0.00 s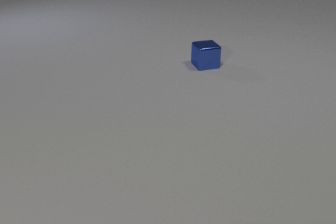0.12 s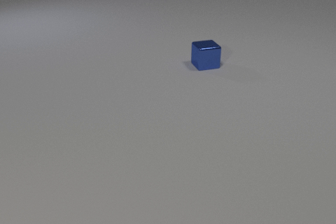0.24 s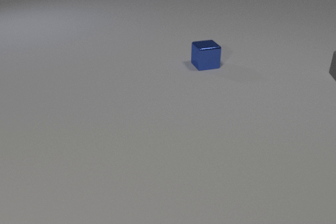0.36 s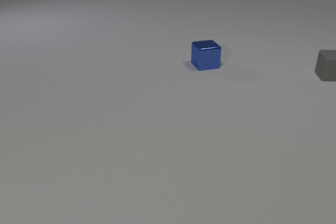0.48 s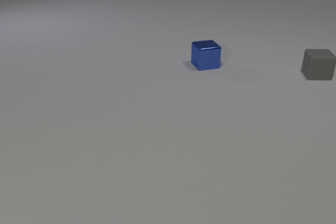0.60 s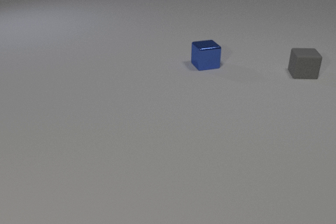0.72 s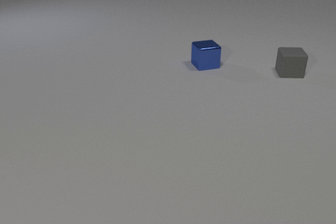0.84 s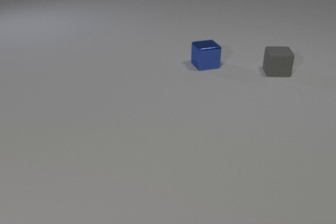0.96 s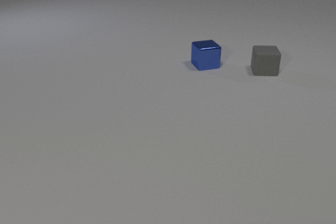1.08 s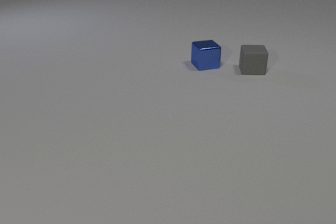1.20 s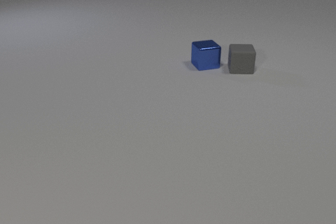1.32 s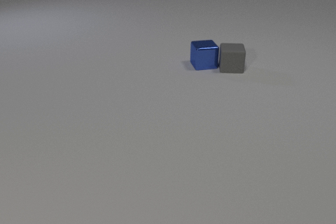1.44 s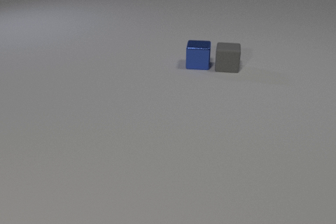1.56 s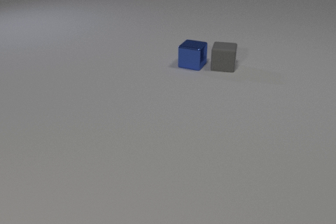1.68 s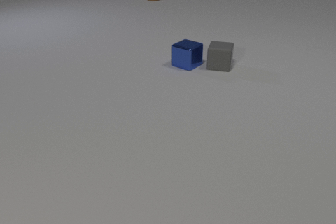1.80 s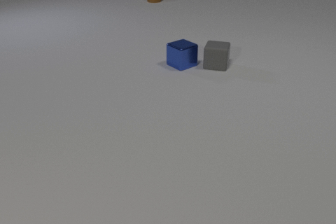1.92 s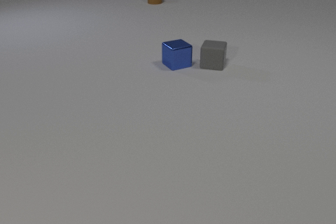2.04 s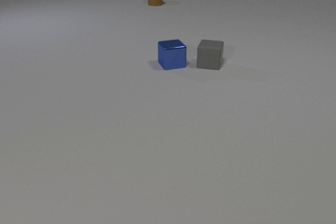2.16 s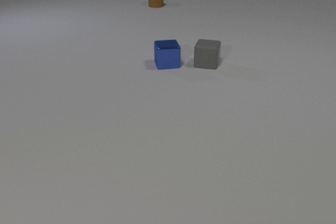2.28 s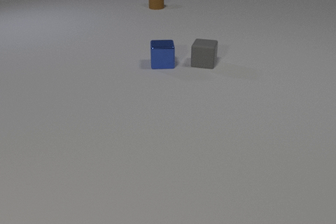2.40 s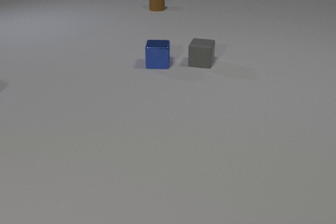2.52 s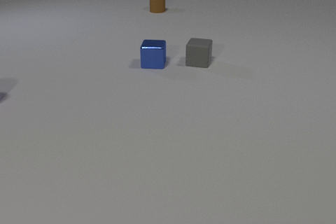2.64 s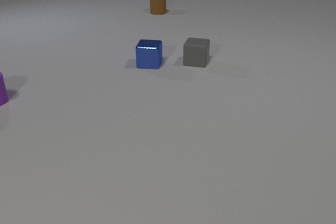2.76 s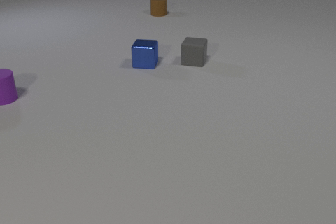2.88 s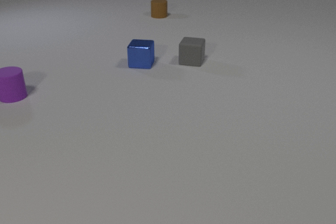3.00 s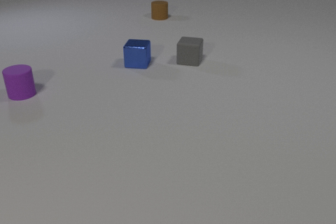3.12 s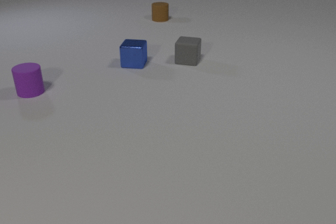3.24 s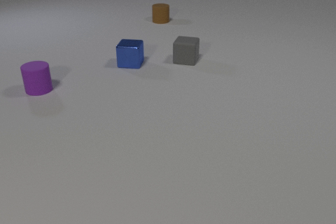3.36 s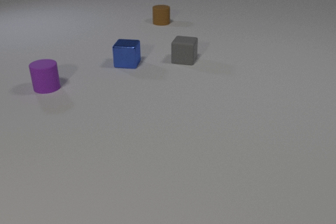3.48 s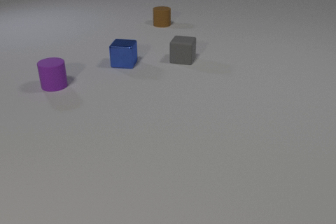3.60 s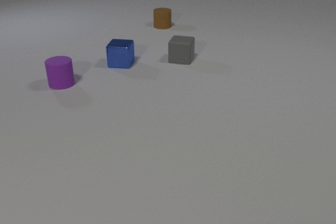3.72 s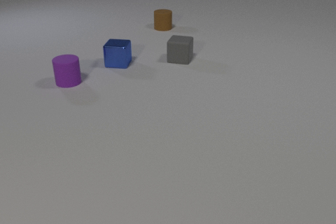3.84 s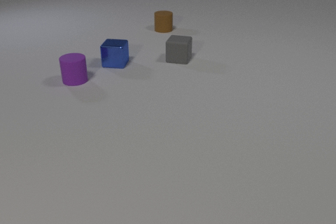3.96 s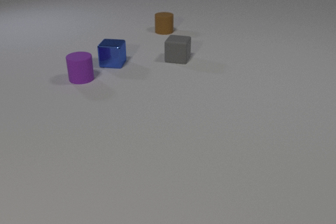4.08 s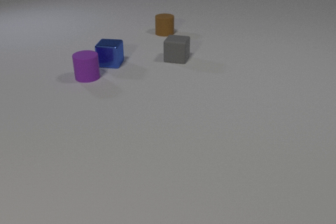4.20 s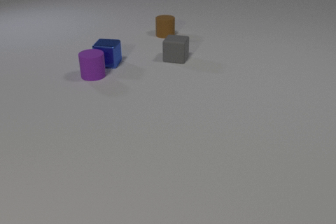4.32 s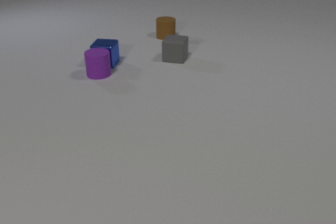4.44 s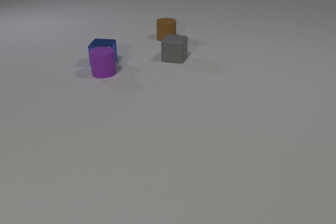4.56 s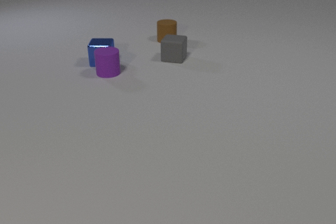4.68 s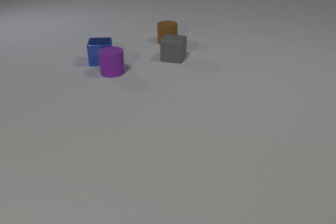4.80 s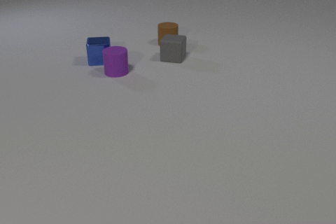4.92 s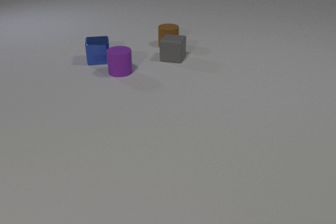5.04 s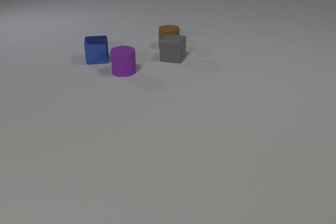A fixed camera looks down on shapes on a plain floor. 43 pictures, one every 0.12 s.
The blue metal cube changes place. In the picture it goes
to the left.
The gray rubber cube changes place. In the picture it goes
to the left.
0.00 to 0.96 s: The gray rubber cube comes in at the right edge, slides to the left.
0.96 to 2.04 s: The gray rubber cube slides to the left. The blue metal cube slides to the left, spins so that its near face slides to the left, clockwise seen from above. The brown rubber cylinder comes in at the top edge, slides toward the camera. The gray rubber cube and the blue metal cube collide.
2.04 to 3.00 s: The gray rubber cube slides to the left. The blue metal cube slides to the left, spins clockwise seen from above by about 30 degrees, its near face sliding to the left. The brown rubber cylinder slides toward the camera. The purple rubber cylinder comes in at the left edge, slides to the right.
3.00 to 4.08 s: The gray rubber cube slides to the left and away from the camera. The blue metal cube slides to the left. The brown rubber cylinder slides toward the camera. The purple rubber cylinder slides to the right.
4.08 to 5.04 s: The blue metal cube slides to the left and away from the camera. The brown rubber cylinder slides toward the camera. The purple rubber cylinder slides to the right. The blue metal cube and the purple rubber cylinder collide.
How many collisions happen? 2.
What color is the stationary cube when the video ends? gray.
Are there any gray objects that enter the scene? yes.
